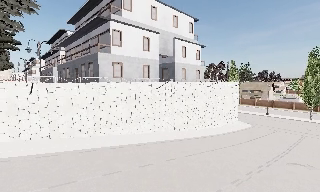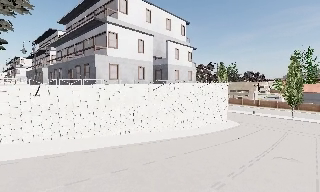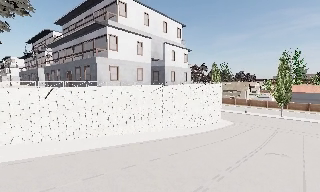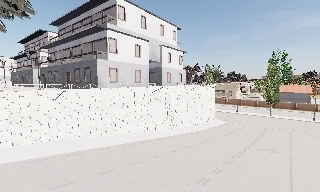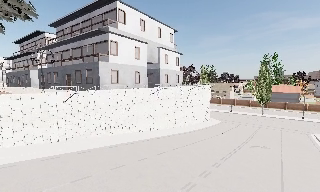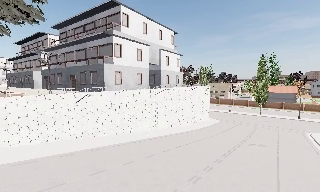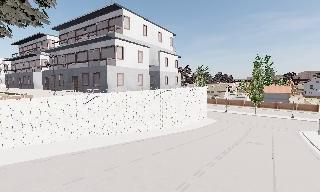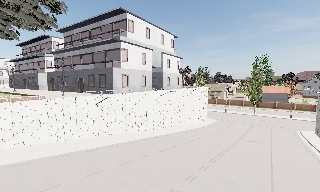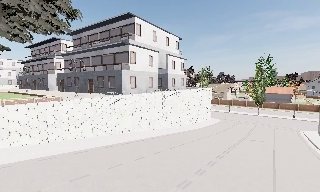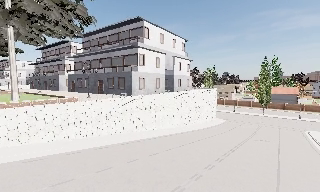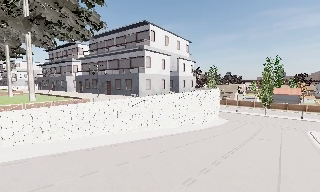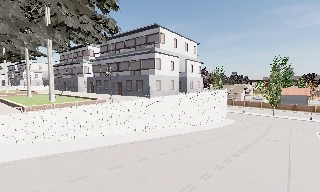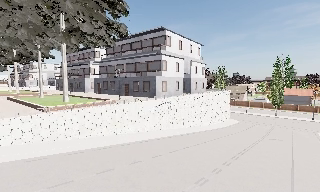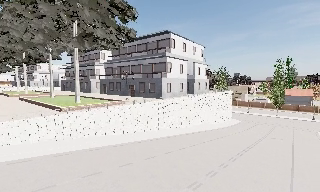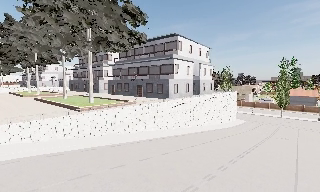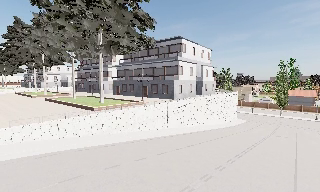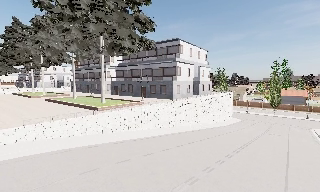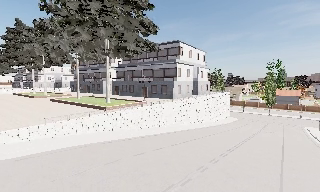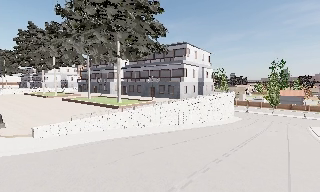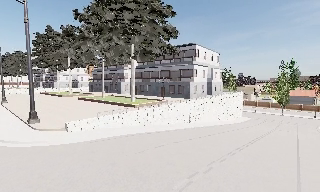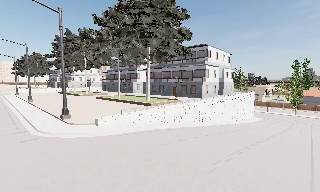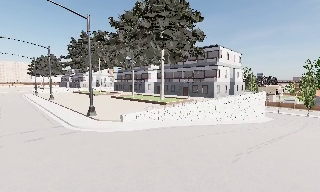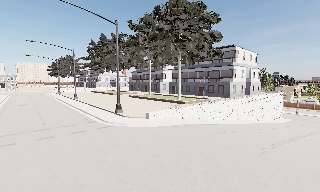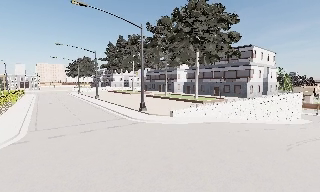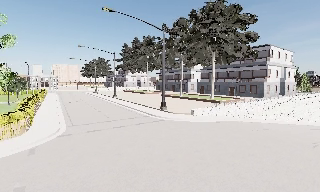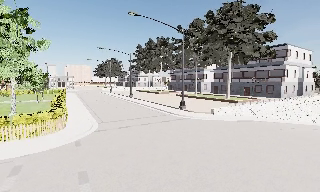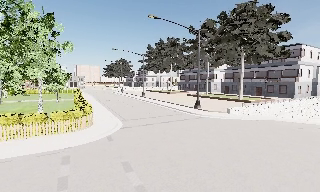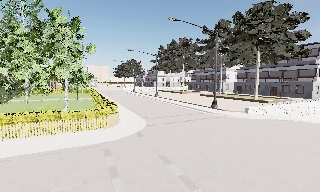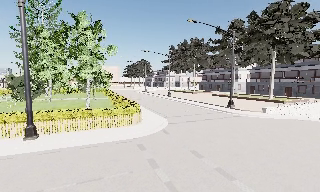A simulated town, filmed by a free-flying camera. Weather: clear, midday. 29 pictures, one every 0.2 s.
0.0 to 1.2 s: The camera pans to its right, which is clockwise from overhead, by about 15 degrees. It travels backward and to its left, about 6 m, so what stands in front gets smaller.
1.2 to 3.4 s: The camera travels backward and to its left, about 14 m, so what stands in front gets smaller.
3.4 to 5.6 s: The camera swings to its left by about 30 degrees, and the scene slides to the right. It travels to its left and backward, about 18 m, so close, fixed things drift to the right.
The film runs backward here.
